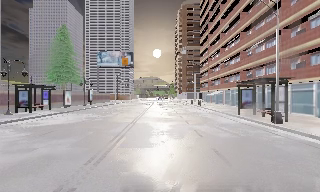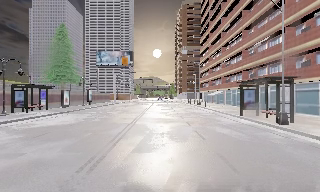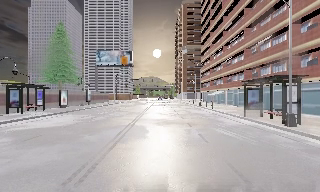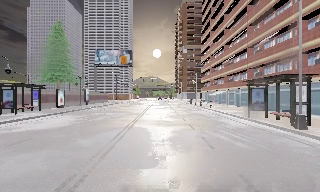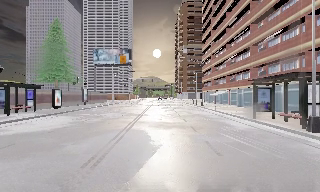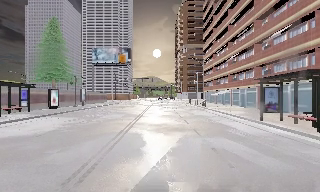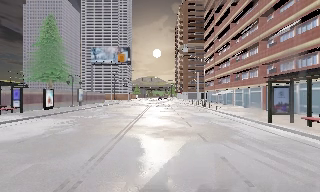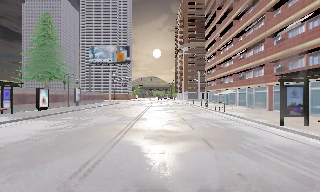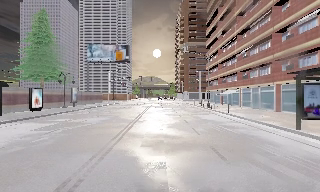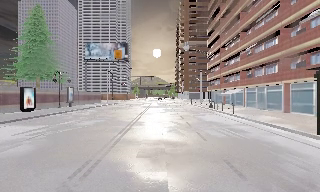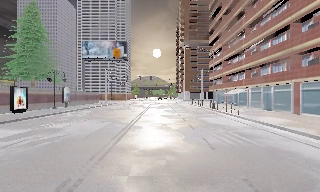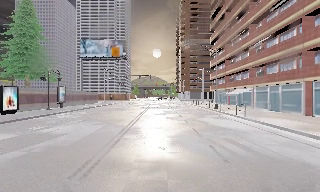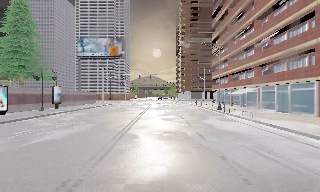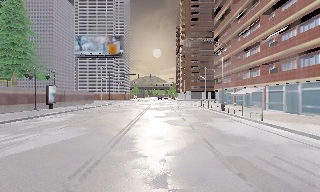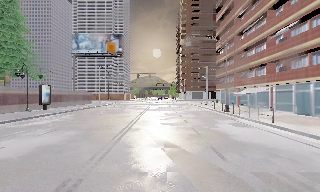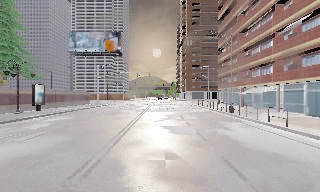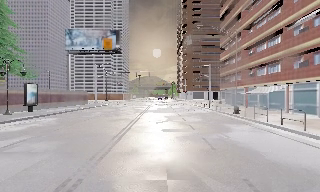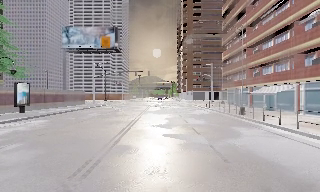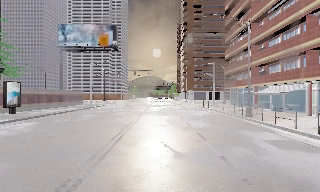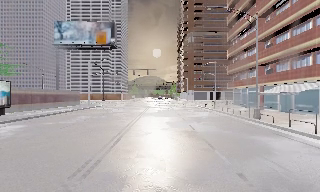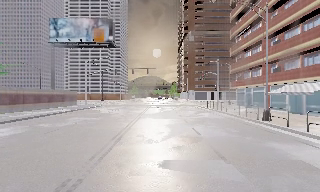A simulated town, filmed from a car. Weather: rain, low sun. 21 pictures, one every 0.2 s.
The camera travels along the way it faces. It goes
forward.
0.0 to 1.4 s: The camera travels forward, about 4.5 m, so what stands in front looms larger. It gains speed.
1.4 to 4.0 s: The camera travels forward, about 13 m, so what stands in front looms larger.
The film runs forward here.
